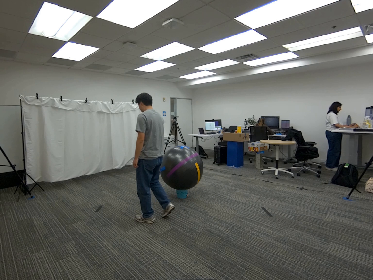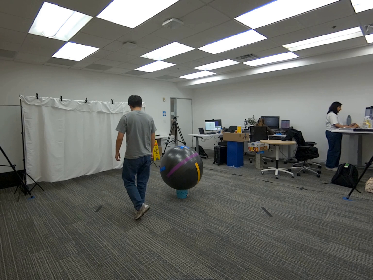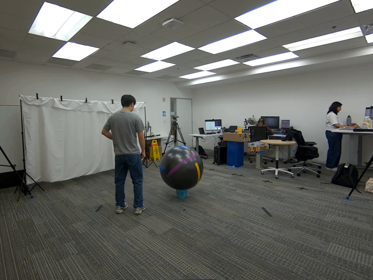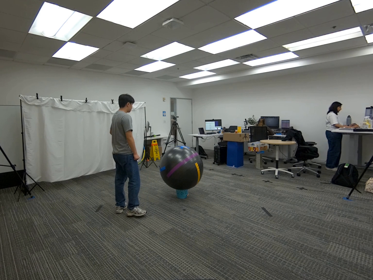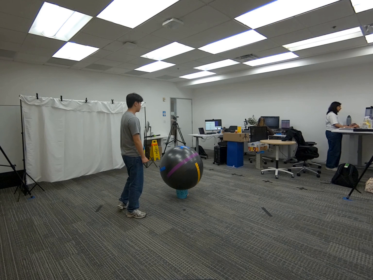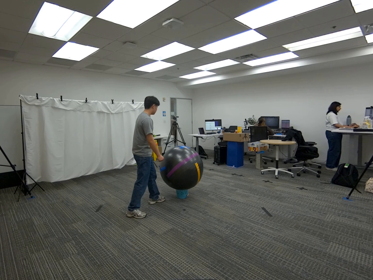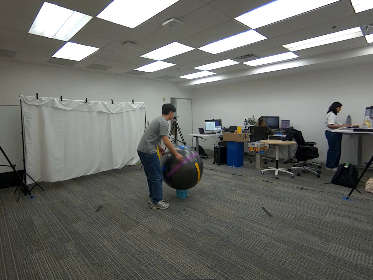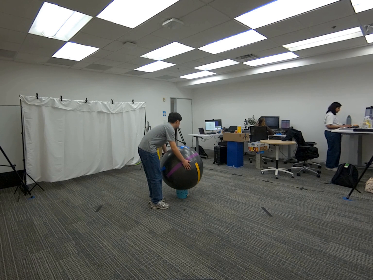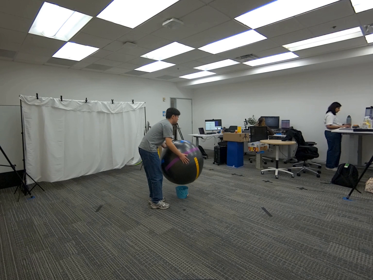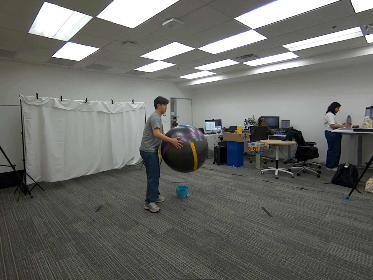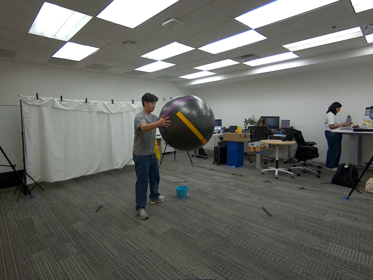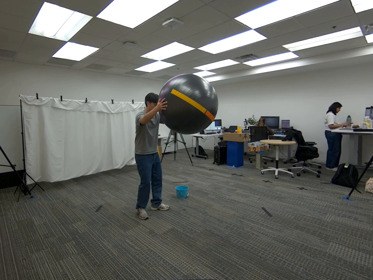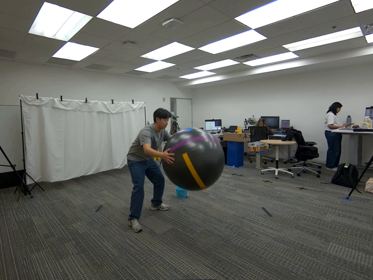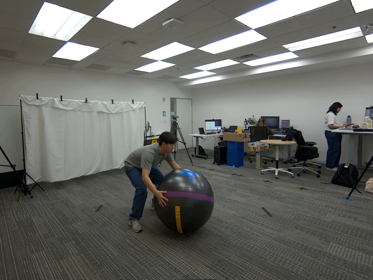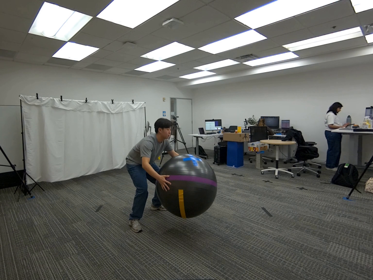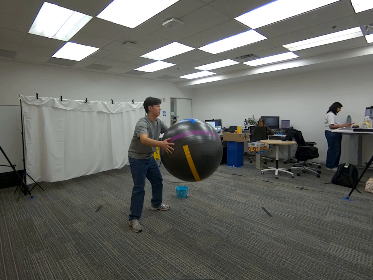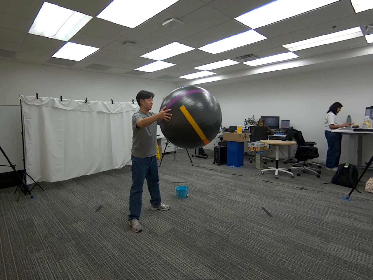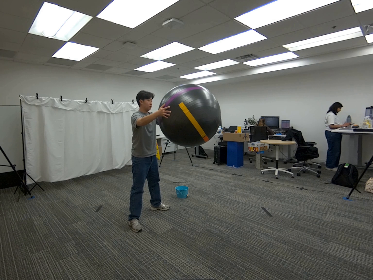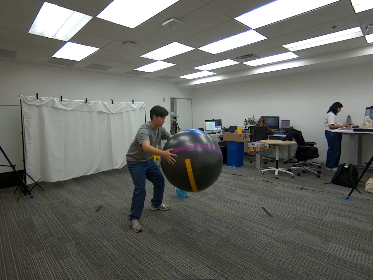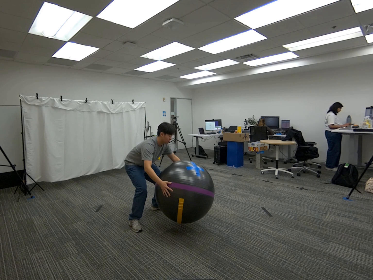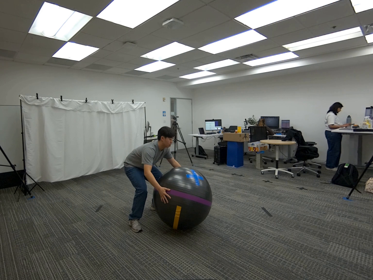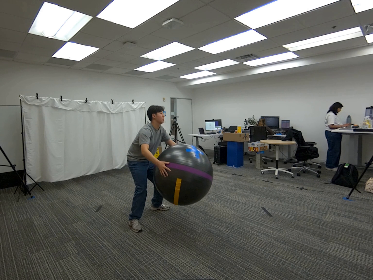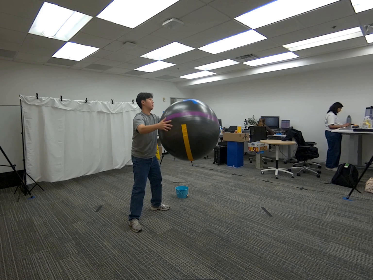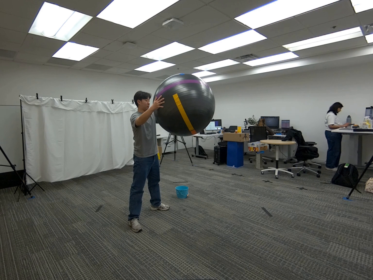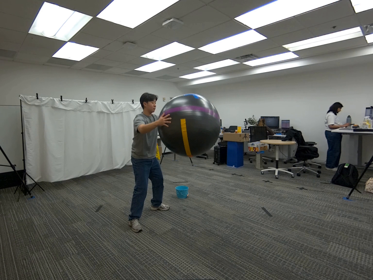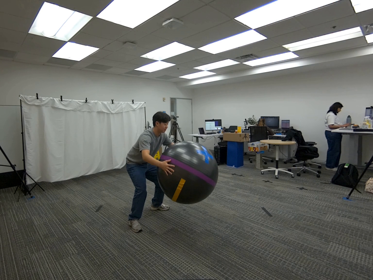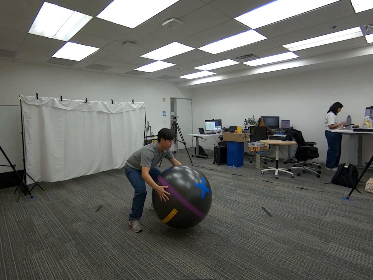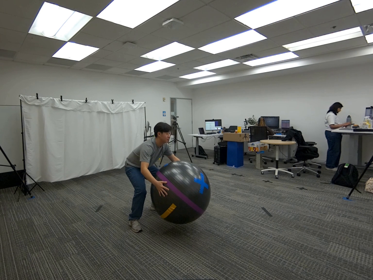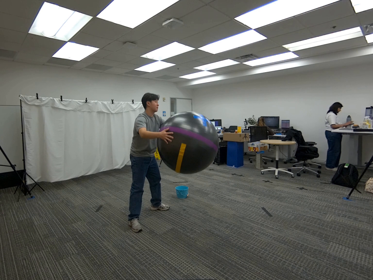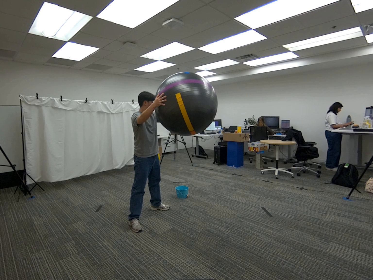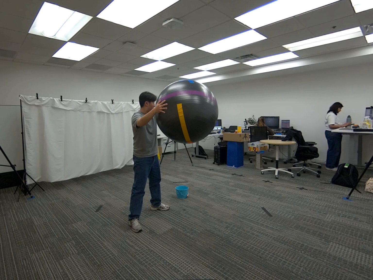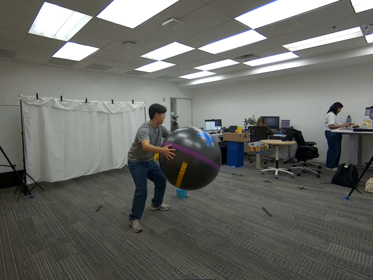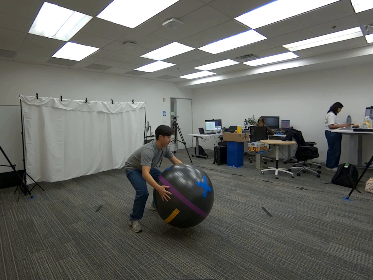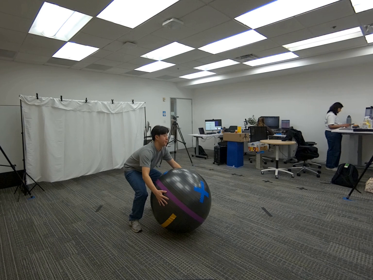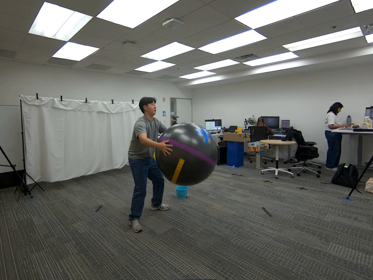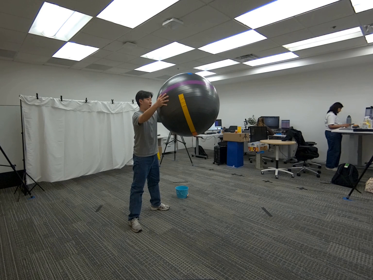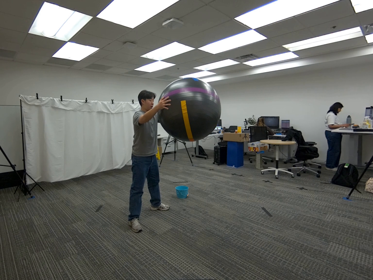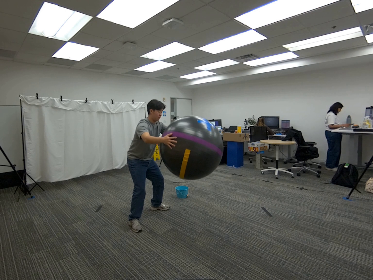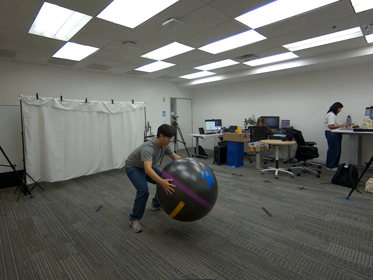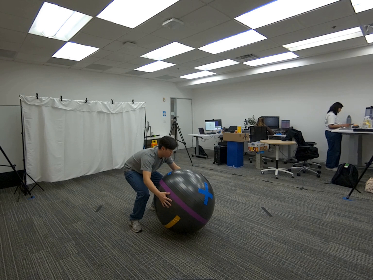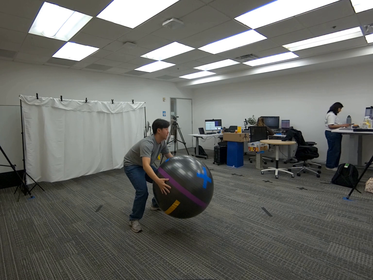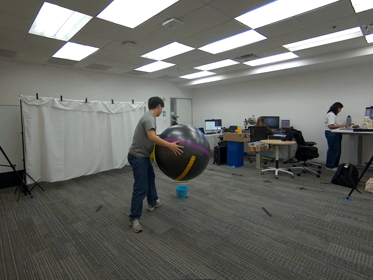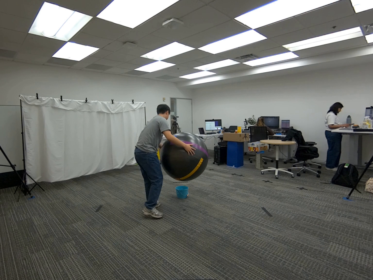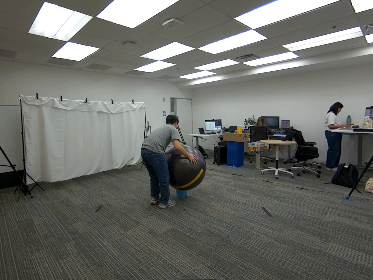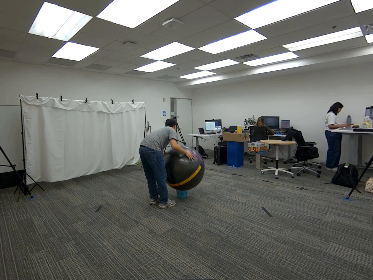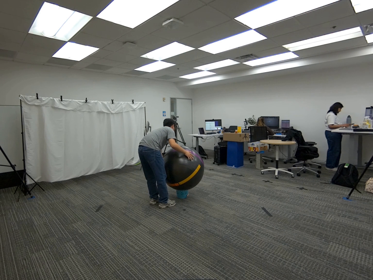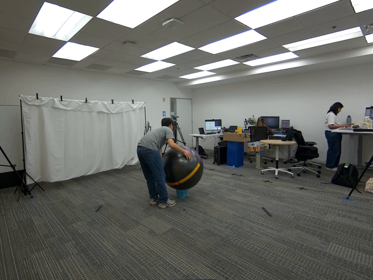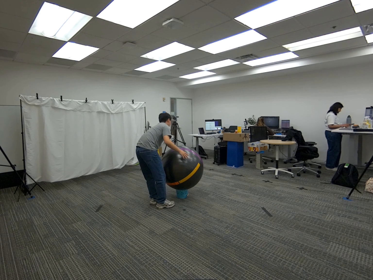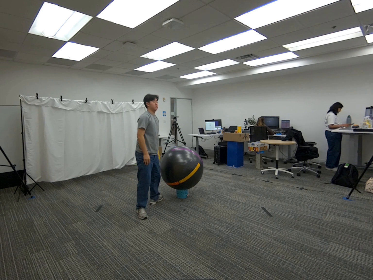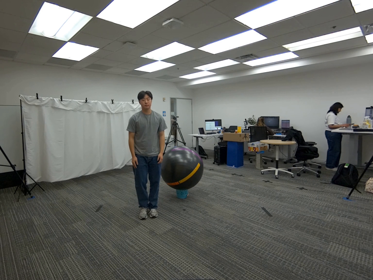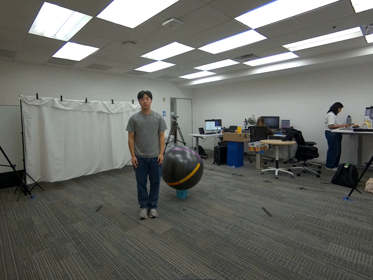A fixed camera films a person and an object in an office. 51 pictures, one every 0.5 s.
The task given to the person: Walk over to the yoga ball and grasp the yoga ball. Tap on the ground slowly and stop when time is done. Place back inside the blue basket.
